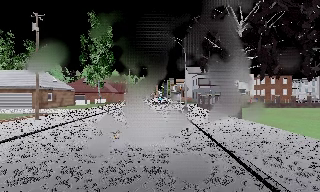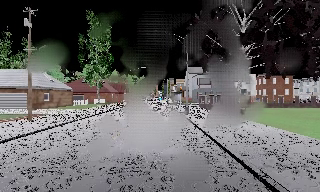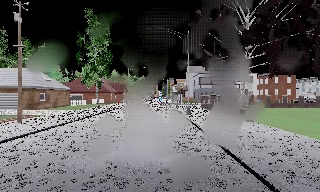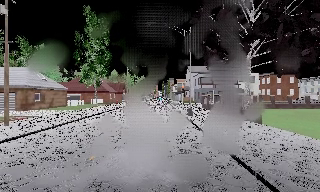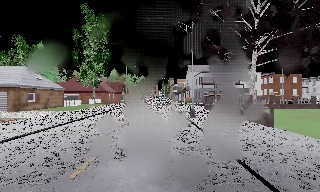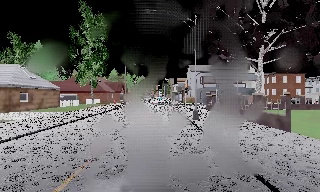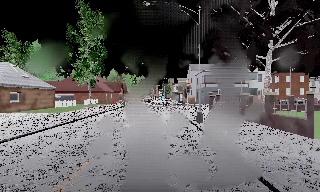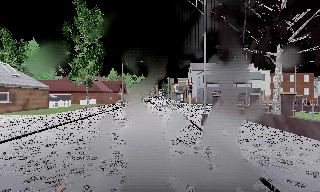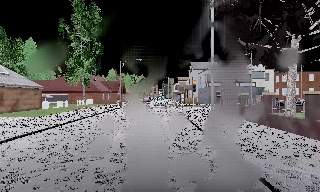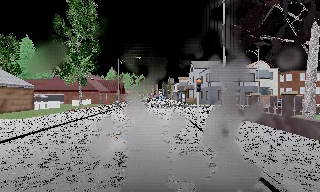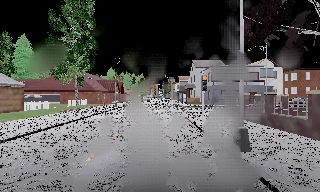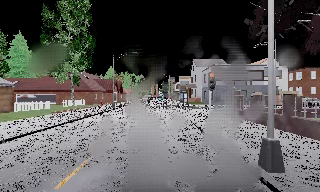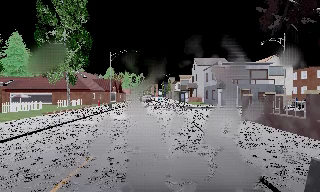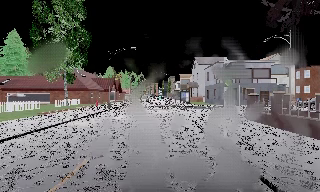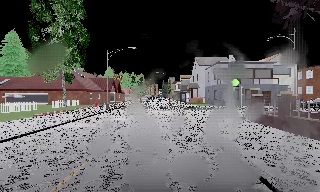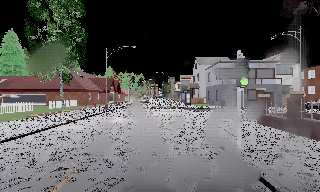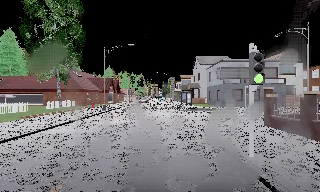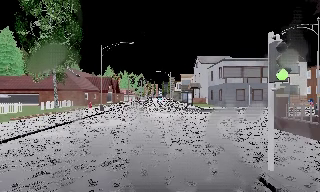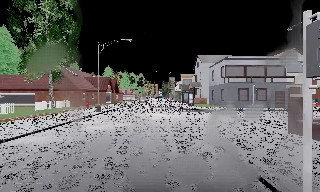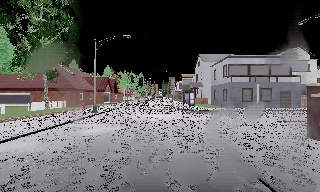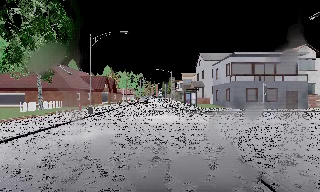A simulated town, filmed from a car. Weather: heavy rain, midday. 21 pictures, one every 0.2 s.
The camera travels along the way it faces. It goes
forward.
0.0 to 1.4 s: The camera travels forward, about 7 m, so what stands in front looms larger. It gains speed.
1.4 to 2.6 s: The camera travels forward, about 7 m, so what stands in front looms larger.
2.6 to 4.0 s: The camera travels forward, about 5 m, so what stands in front looms larger. It gains speed.
The film runs forward here.
